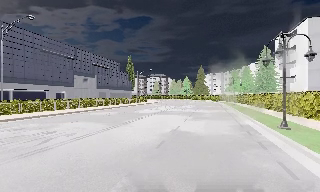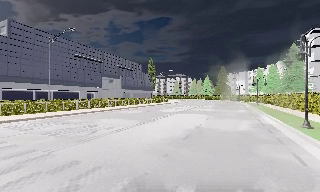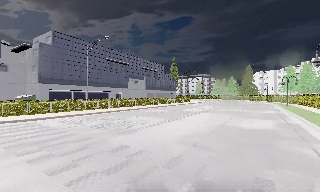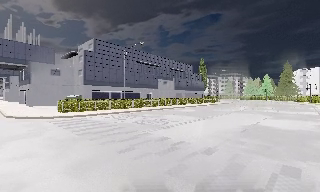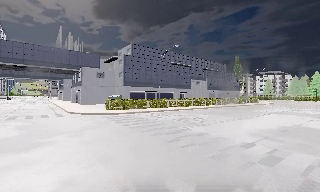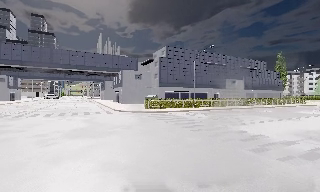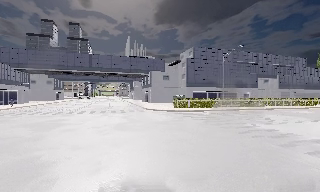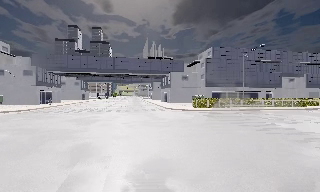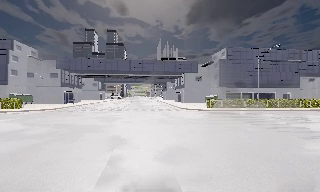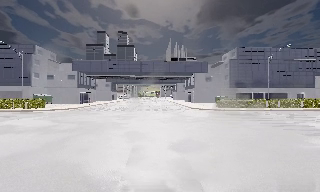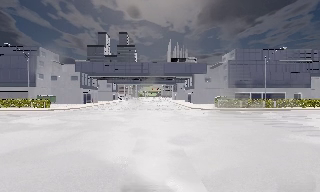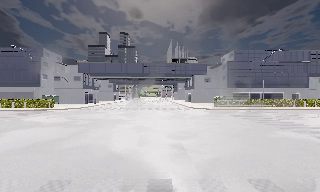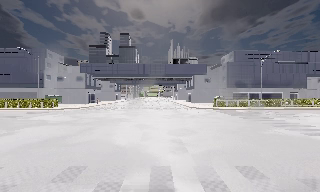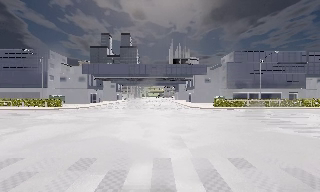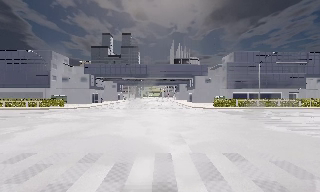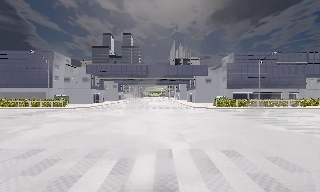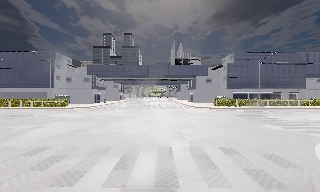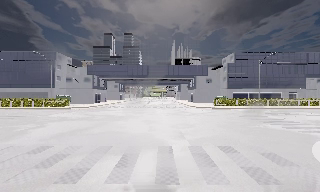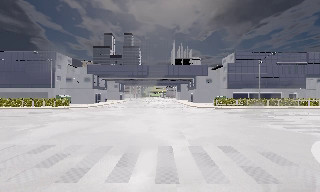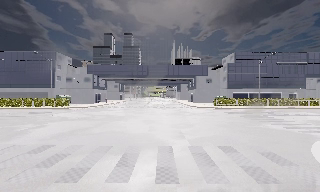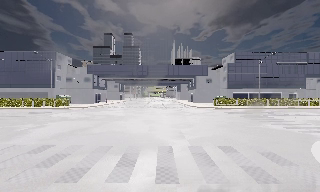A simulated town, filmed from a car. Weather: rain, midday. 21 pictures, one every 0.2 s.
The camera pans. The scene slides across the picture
to the right.
The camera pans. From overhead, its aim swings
counterclockwise.
0.0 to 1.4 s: The camera swings to its left by about 60 degrees, and the scene slides to the right. It travels backward and to its left, about 8 m.
1.4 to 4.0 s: The camera travels backward, about 6 m, so what stands in front gets smaller. It loses speed.
The film runs backward here.
